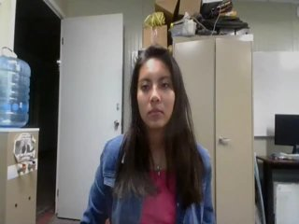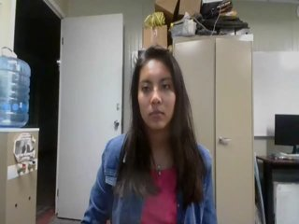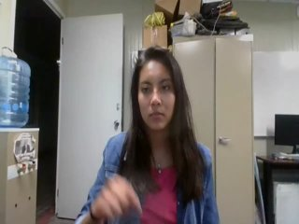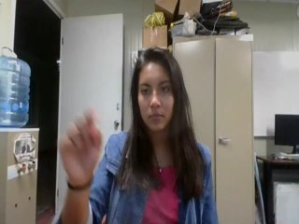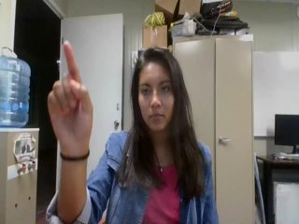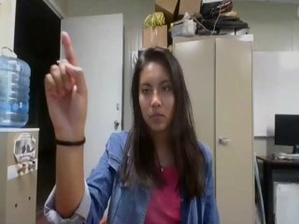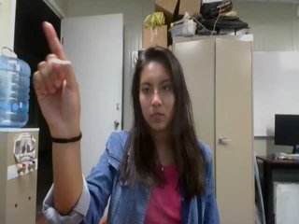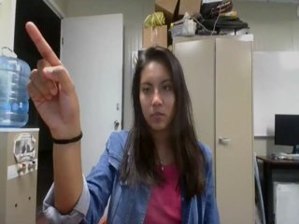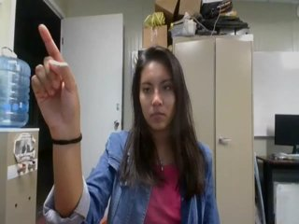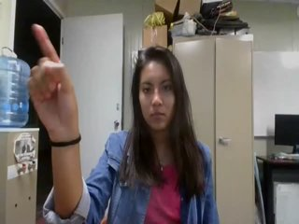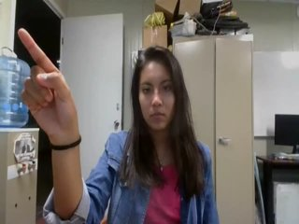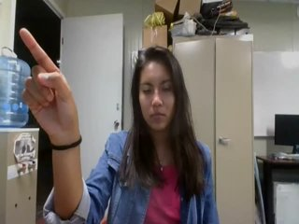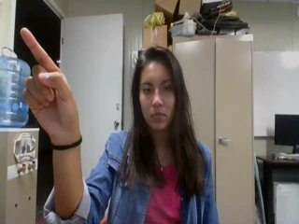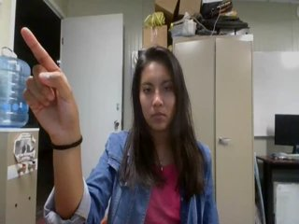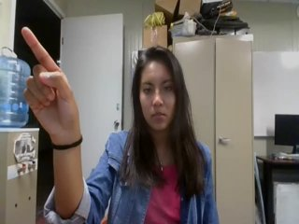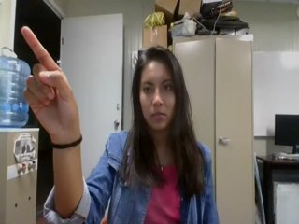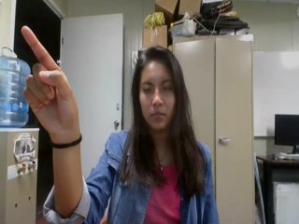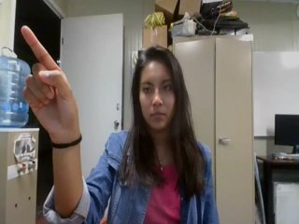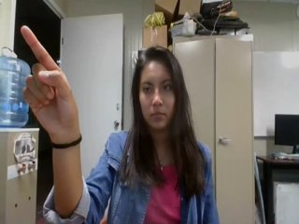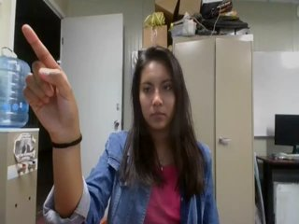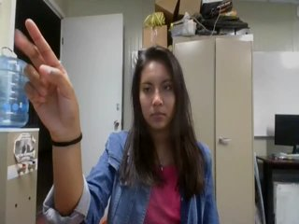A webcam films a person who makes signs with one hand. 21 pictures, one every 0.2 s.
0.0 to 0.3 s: Non-gesture.
0.4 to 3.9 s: Double click with one finger.
